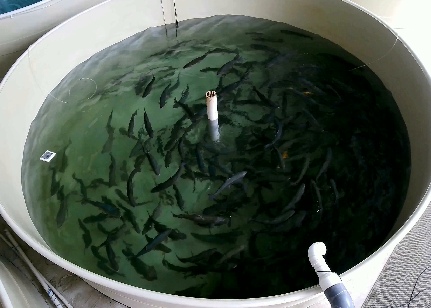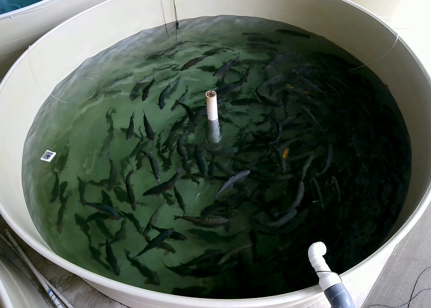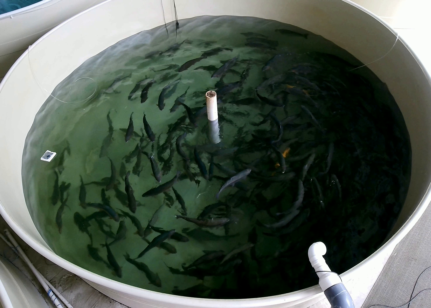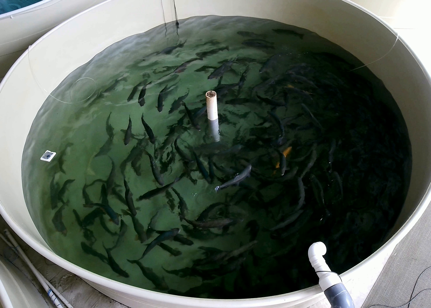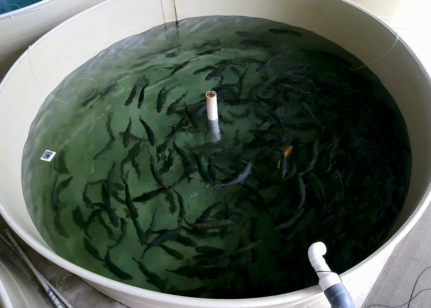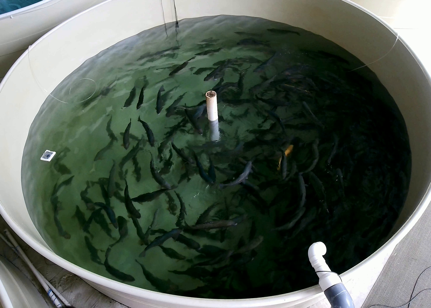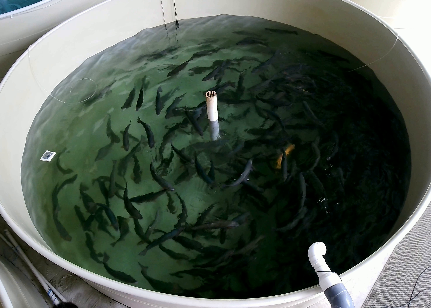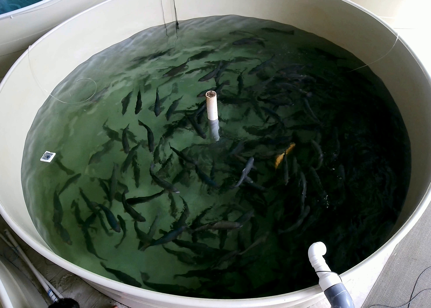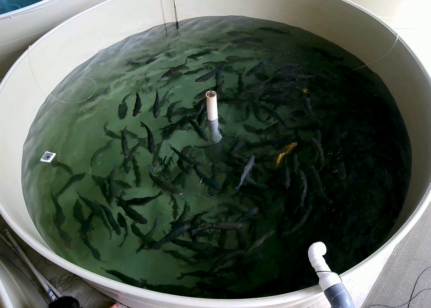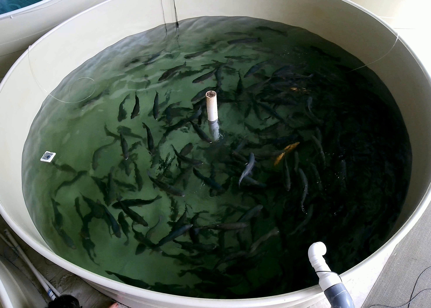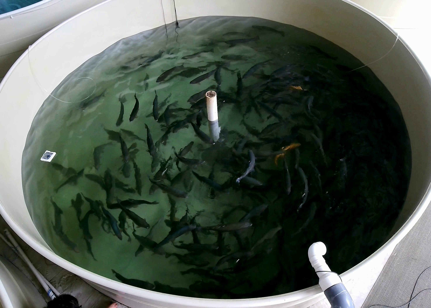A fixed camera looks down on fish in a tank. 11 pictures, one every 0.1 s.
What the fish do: Foraging.
